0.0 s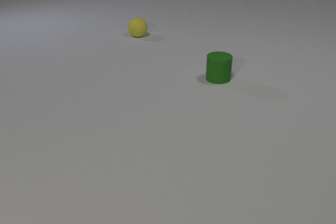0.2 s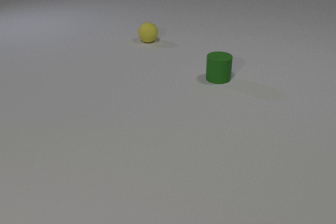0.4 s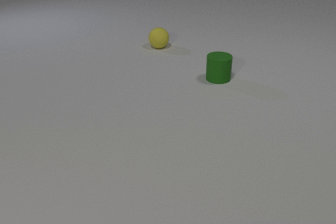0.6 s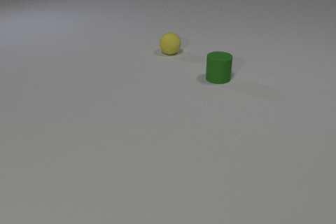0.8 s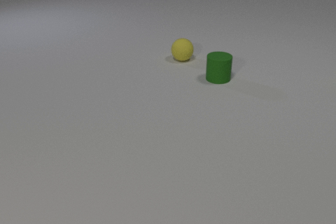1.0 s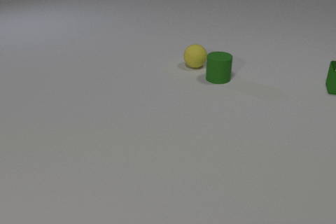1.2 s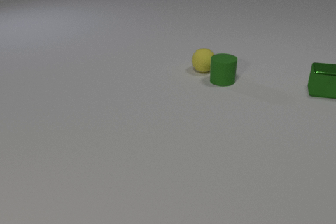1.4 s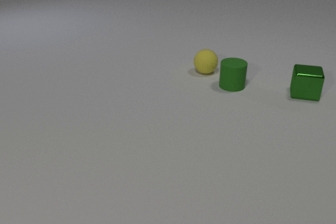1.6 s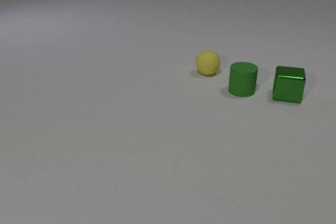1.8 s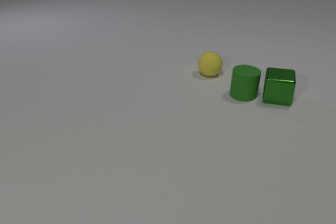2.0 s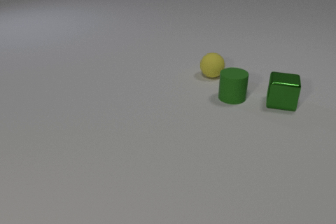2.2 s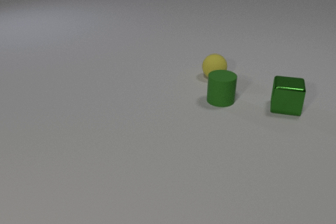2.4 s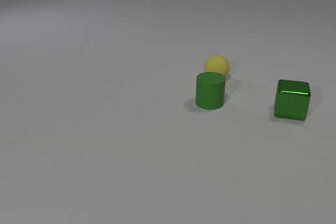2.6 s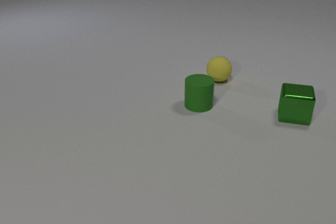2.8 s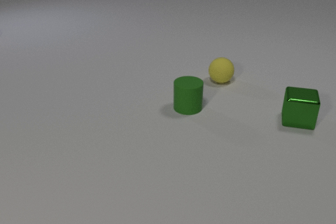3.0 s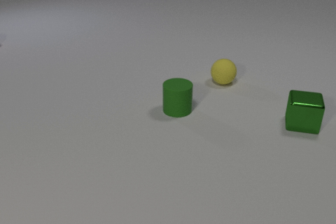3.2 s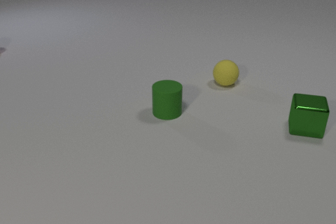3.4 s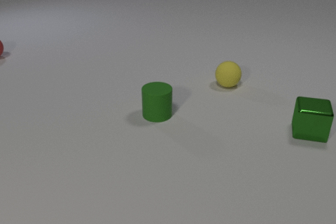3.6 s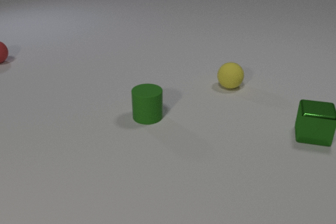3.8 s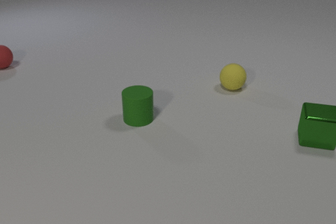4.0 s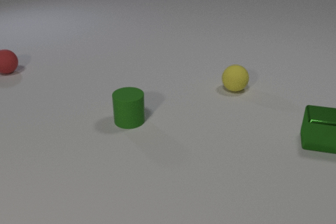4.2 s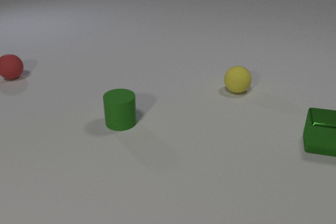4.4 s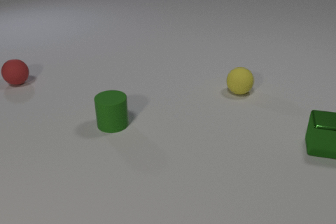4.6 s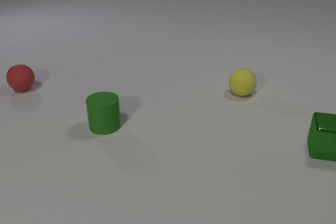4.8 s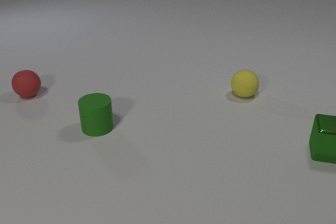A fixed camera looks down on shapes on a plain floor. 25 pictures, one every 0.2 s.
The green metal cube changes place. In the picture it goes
toward the camera.
0.0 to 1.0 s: The yellow rubber sphere rolls toward the camera and to the right. The green metal cube comes in at the right edge, slides to the left.
1.0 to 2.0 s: The yellow rubber sphere rolls toward the camera and to the right. The green rubber cylinder slides toward the camera. The green metal cube slides to the left and toward the camera. The yellow rubber sphere and the green rubber cylinder collide. The green rubber cylinder and the green metal cube collide.
2.0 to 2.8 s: The yellow rubber sphere rolls toward the camera and to the right. The green rubber cylinder slides to the left and toward the camera. The green metal cube slides toward the camera and to the right.
2.8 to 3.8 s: The yellow rubber sphere rolls toward the camera and to the right. The green rubber cylinder slides to the left and toward the camera. The green metal cube slides toward the camera and to the right. The red rubber sphere comes in at the left edge, rolls toward the camera.
3.8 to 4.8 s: The yellow rubber sphere rolls toward the camera and to the right. The green rubber cylinder slides to the left. The green metal cube slides toward the camera and to the right. The red rubber sphere rolls toward the camera.
What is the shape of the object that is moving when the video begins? sphere.
What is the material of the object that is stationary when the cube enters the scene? rubber.
How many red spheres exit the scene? 0.
